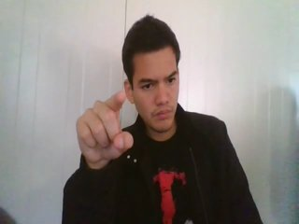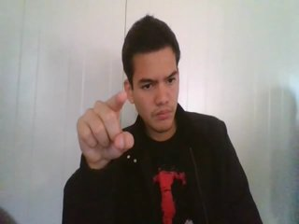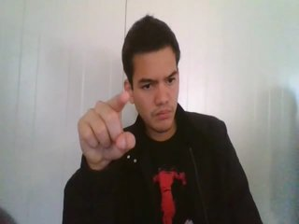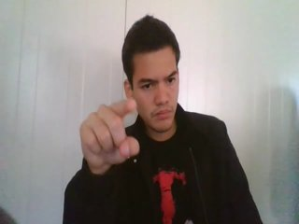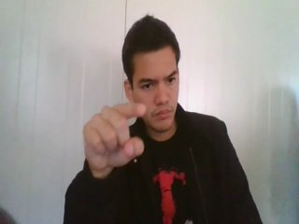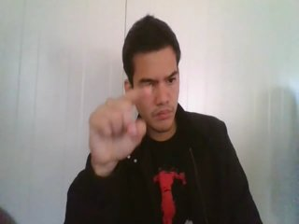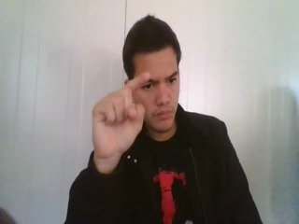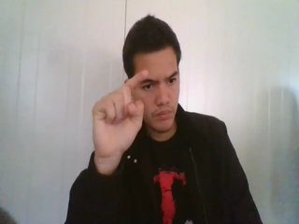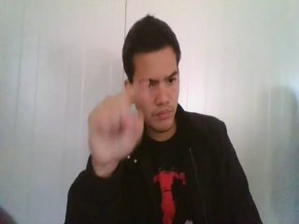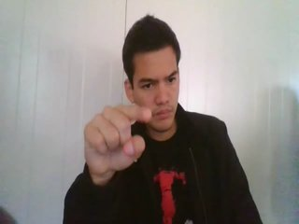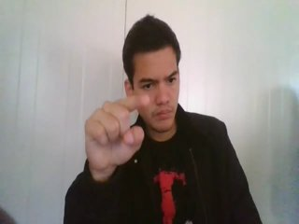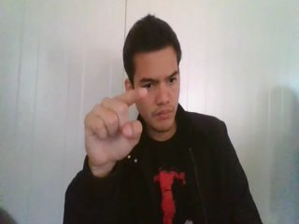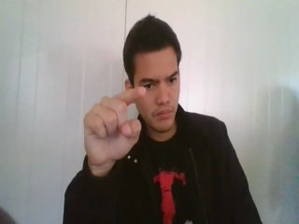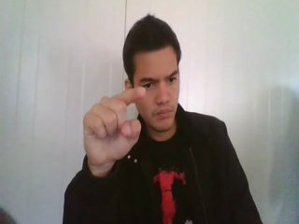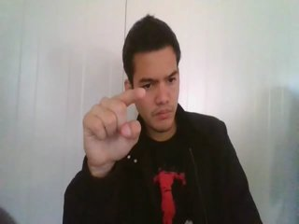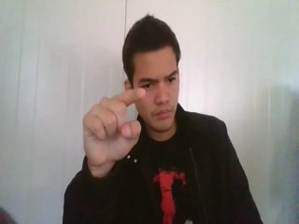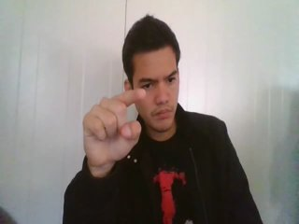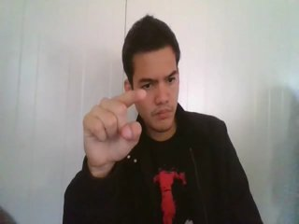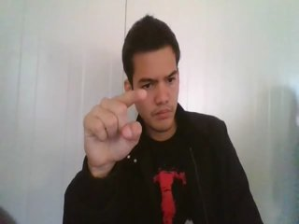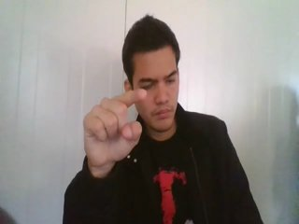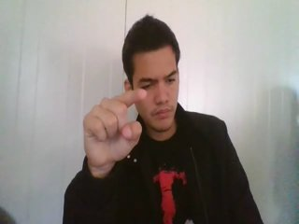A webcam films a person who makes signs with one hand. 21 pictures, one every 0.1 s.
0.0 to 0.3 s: Pointing with one finger.
0.4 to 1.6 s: Click with one finger.
1.7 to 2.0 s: Pointing with one finger.
